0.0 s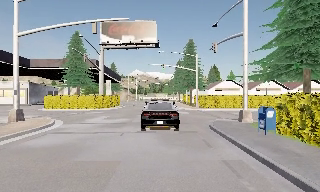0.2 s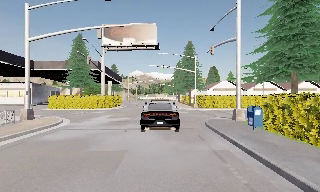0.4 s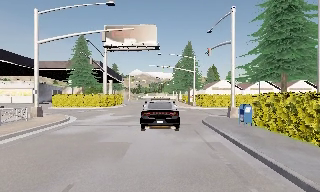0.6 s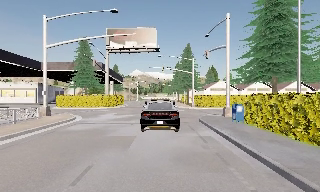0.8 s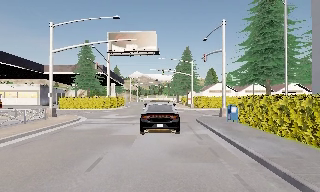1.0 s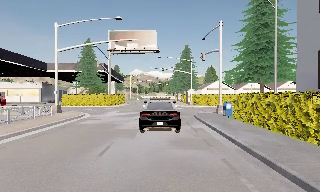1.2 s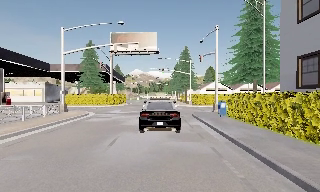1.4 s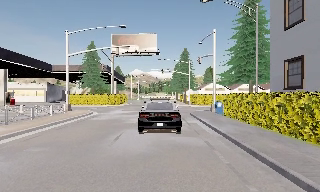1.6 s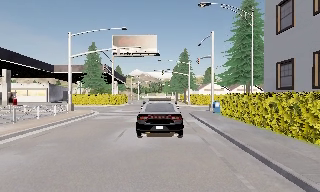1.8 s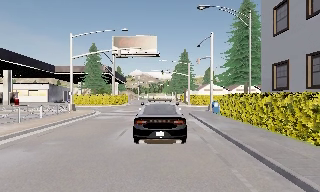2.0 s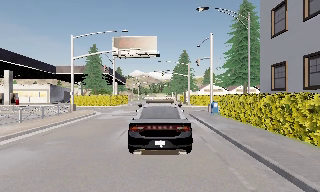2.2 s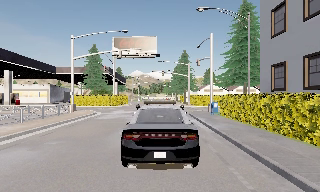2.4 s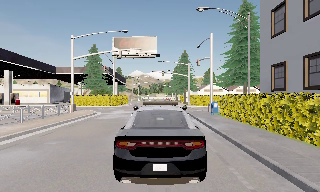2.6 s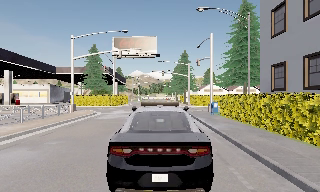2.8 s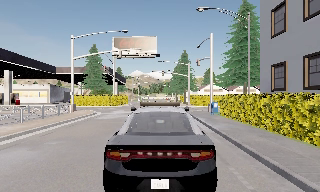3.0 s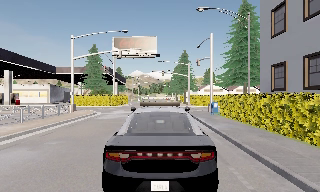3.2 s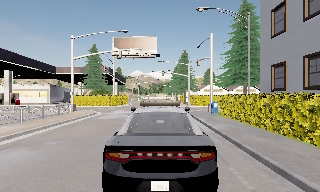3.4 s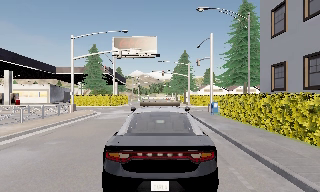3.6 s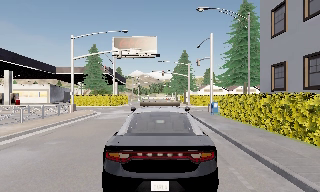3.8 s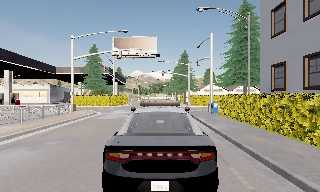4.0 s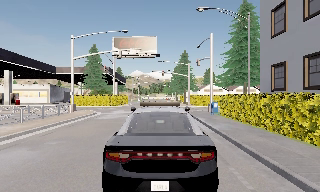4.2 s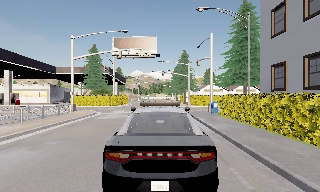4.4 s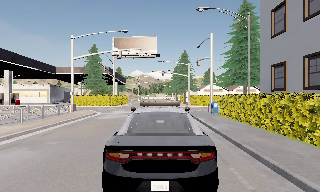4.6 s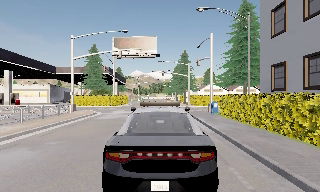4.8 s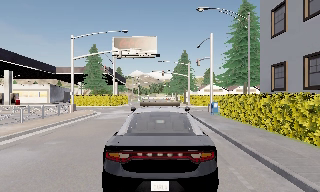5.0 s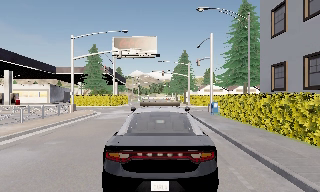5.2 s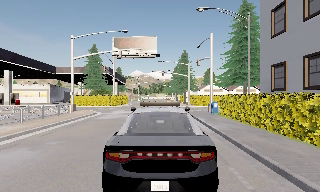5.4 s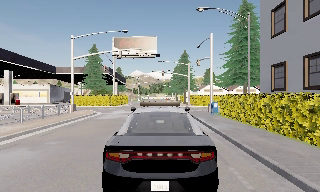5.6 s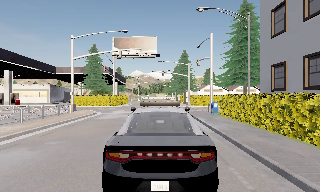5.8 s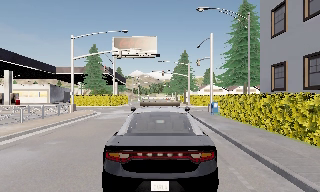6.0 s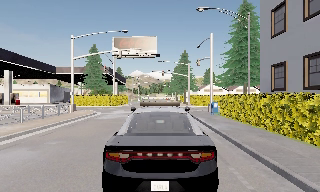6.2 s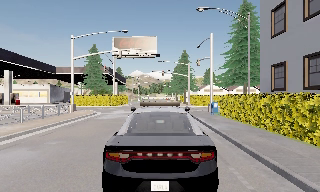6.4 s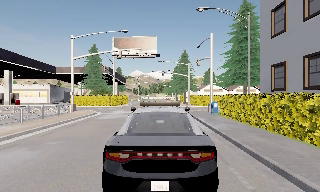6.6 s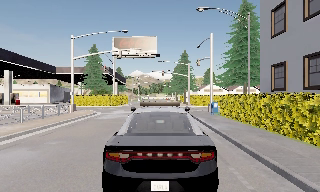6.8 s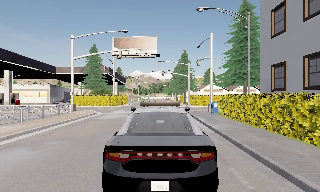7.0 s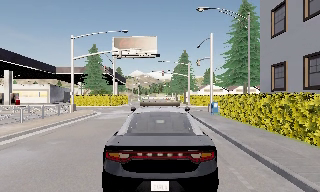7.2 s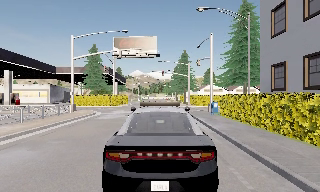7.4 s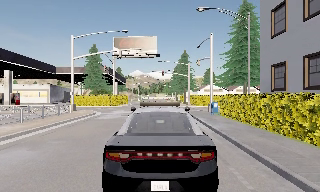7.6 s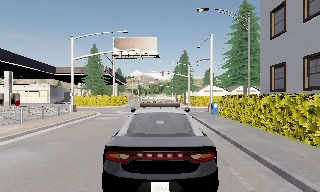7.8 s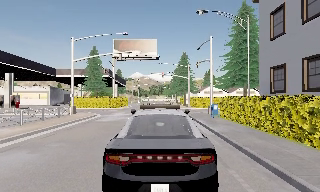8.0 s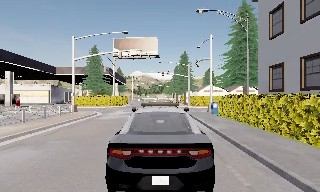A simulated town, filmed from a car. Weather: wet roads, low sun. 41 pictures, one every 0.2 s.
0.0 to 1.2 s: The camera travels backward, about 5 m, so what stands in front gets smaller.
1.2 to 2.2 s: The camera travels backward, about 1.5 m, so what stands in front gets smaller. It loses speed.
2.2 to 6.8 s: The camera keeps its place and its aim.
6.8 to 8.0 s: The camera shifts only a little, or ends up much as it began.
The film runs backward here.
